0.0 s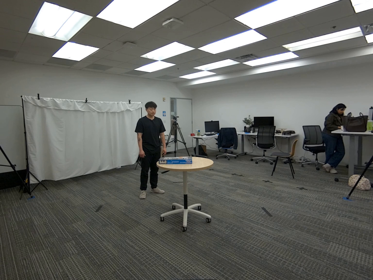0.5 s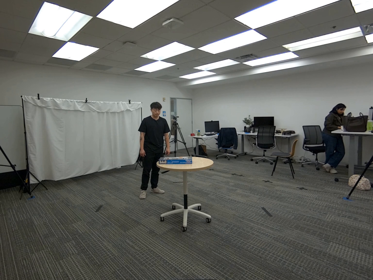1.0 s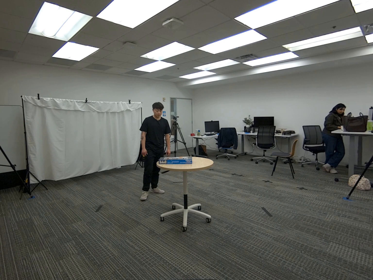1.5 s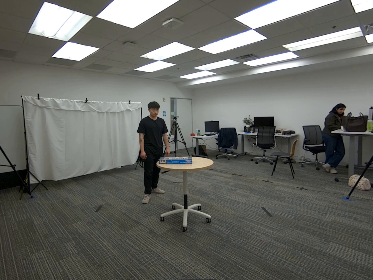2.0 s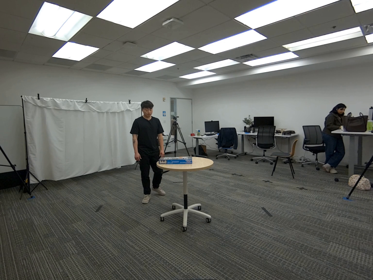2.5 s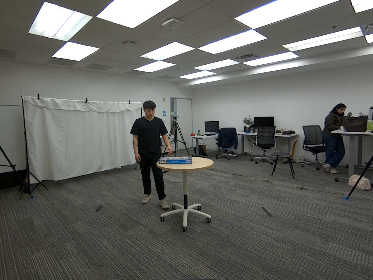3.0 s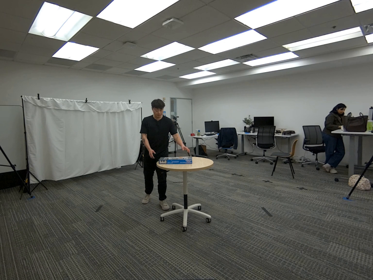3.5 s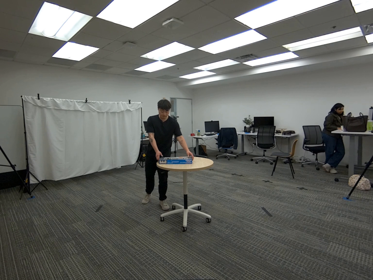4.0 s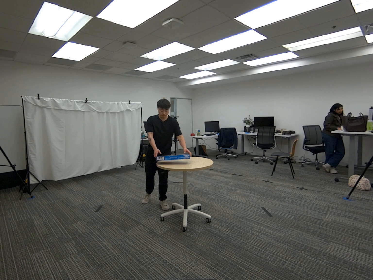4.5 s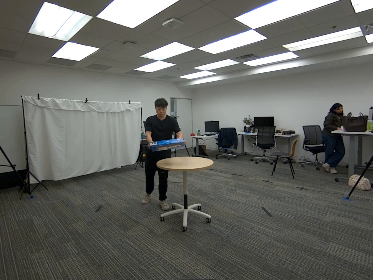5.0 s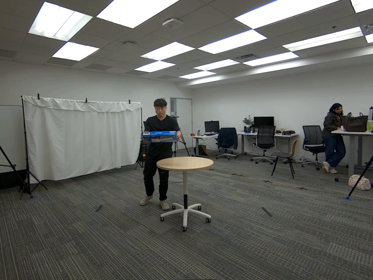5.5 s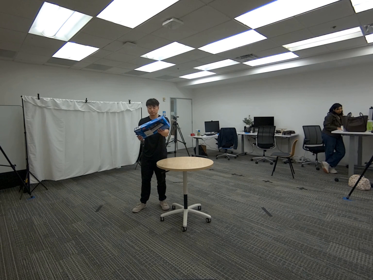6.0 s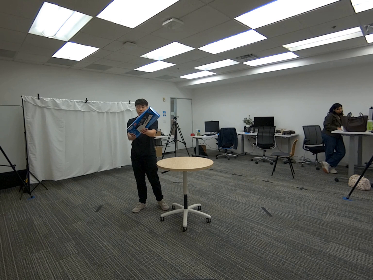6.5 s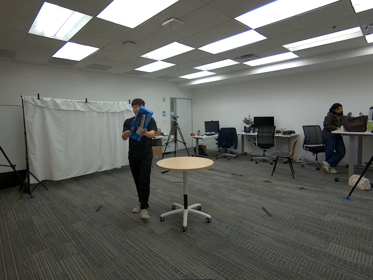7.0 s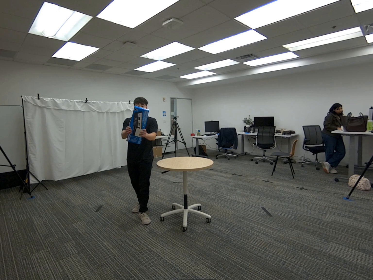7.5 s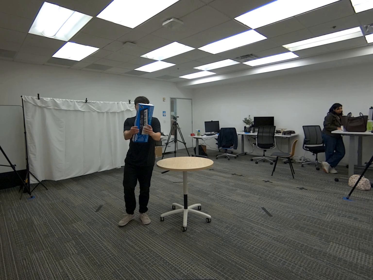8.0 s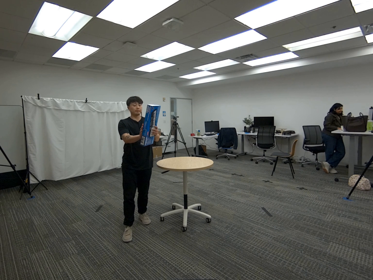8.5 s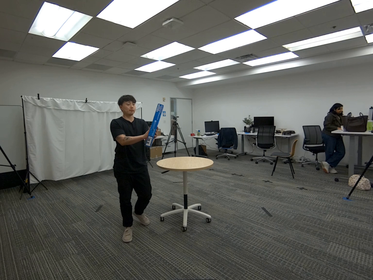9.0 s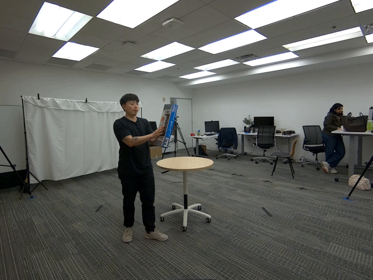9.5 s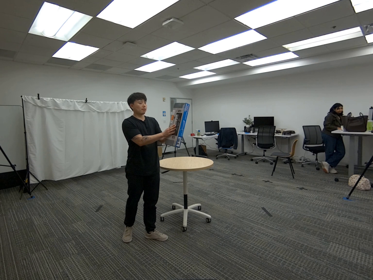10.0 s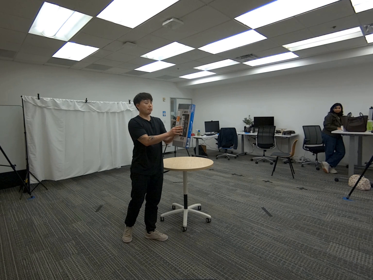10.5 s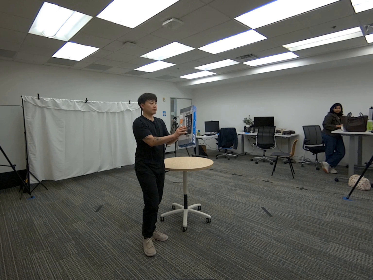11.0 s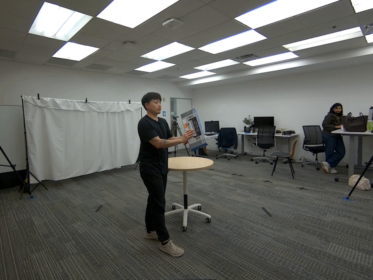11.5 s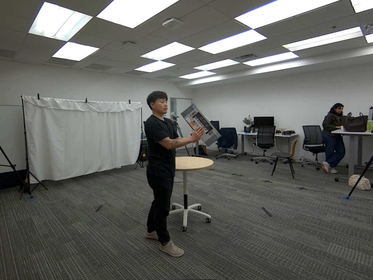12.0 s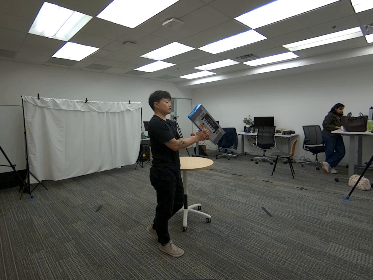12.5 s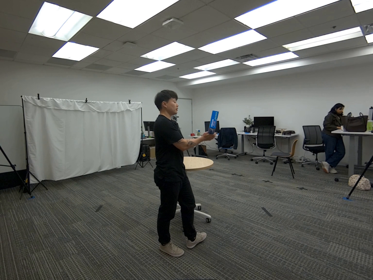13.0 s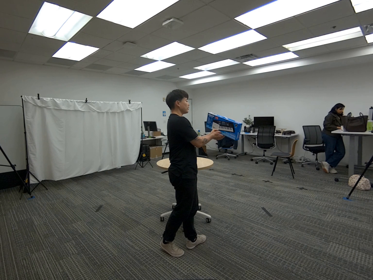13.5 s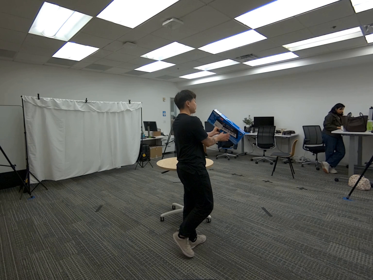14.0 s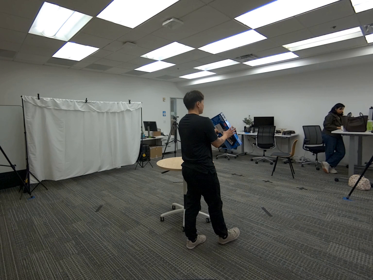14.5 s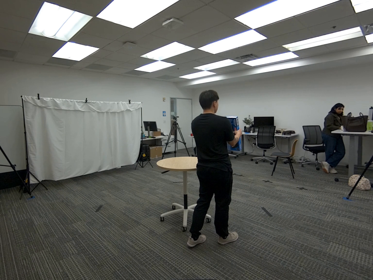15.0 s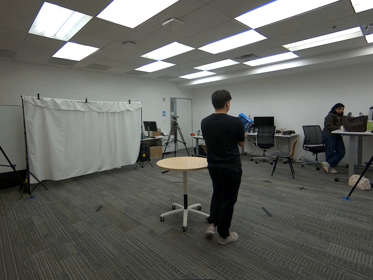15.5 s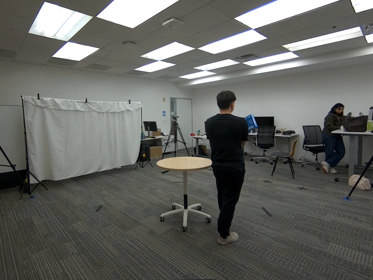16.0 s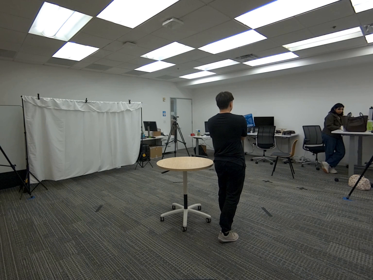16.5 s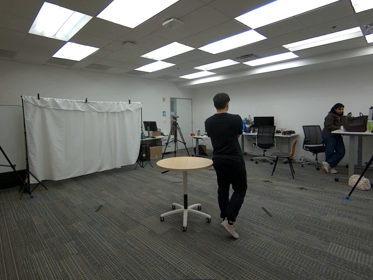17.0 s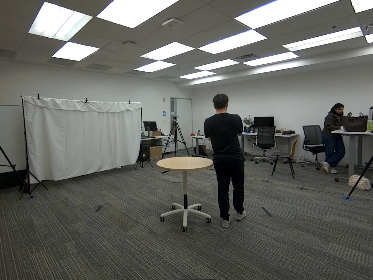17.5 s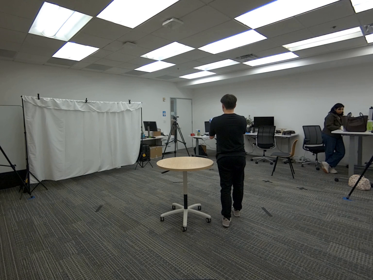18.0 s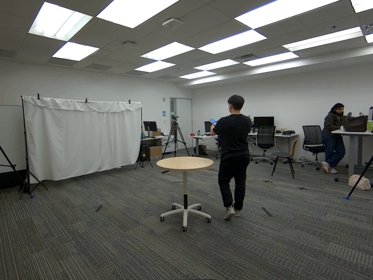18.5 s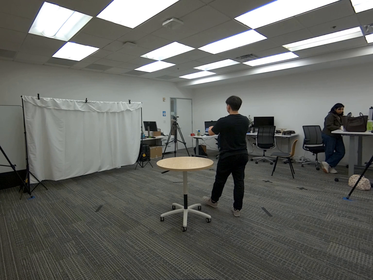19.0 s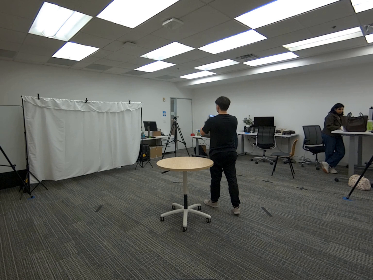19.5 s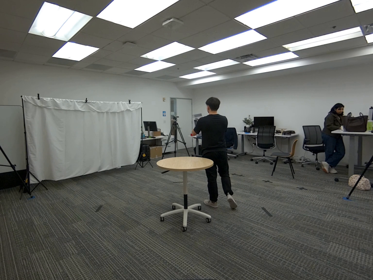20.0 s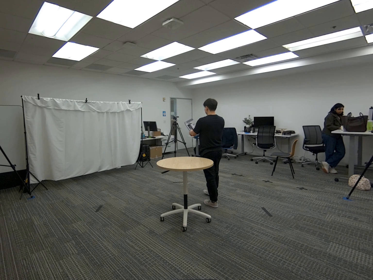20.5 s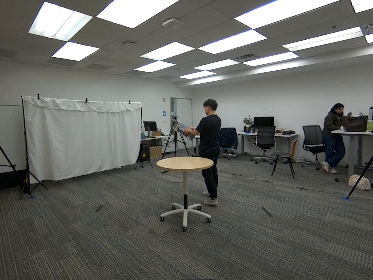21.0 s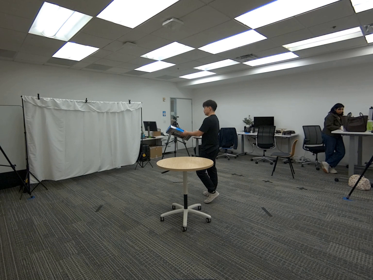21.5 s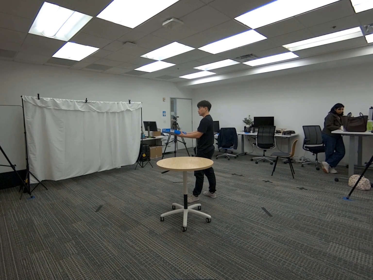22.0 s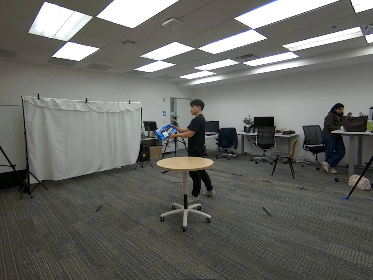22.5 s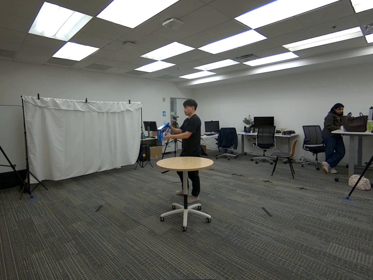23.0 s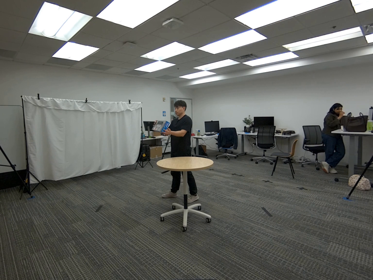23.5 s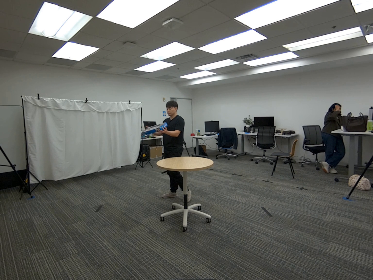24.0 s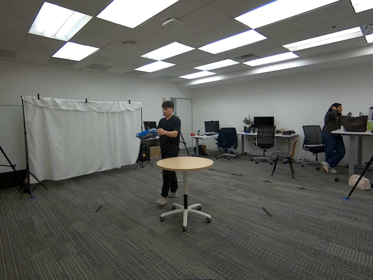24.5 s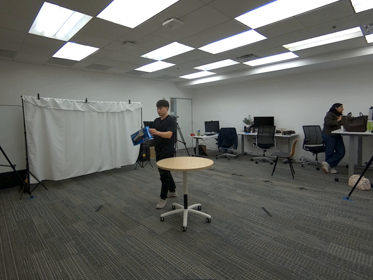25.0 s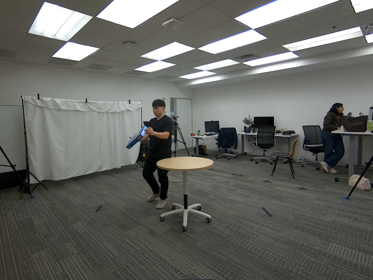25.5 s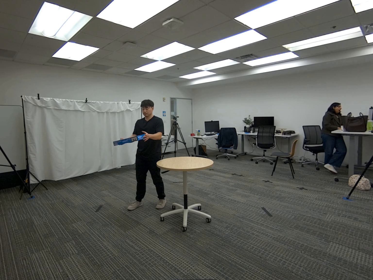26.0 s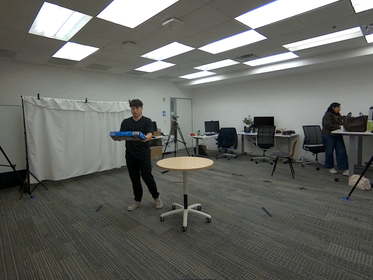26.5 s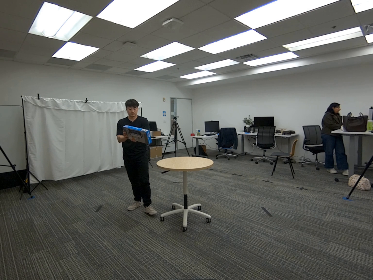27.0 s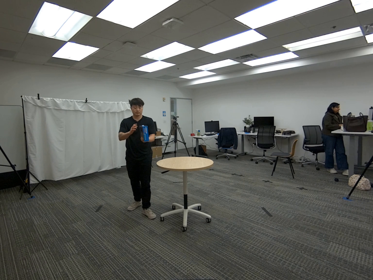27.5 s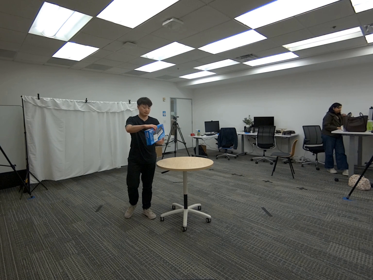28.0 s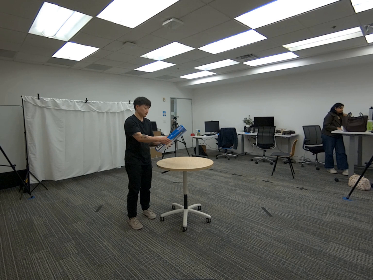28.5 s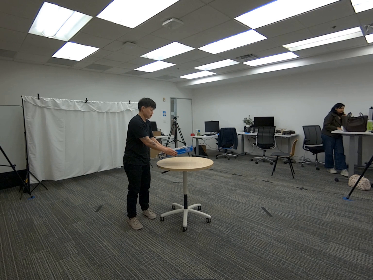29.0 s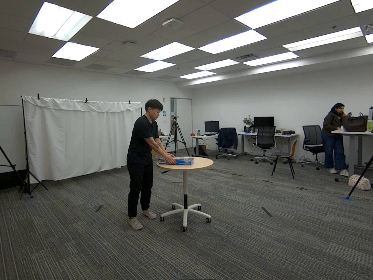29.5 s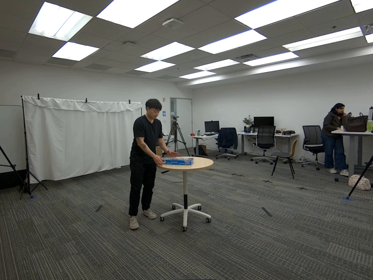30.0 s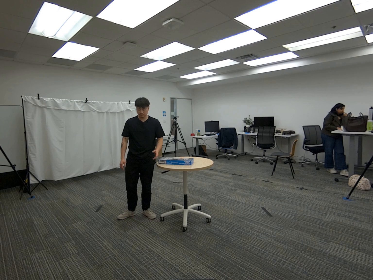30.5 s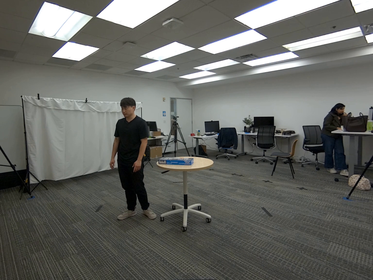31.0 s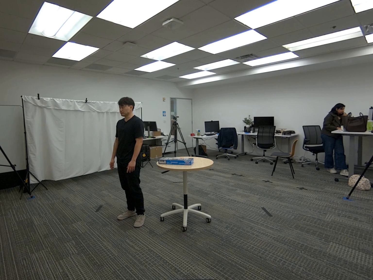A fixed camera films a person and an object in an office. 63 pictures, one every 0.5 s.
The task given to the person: Walk over to the keyboard box on the round table and pick up the box with both hands and rotate the box in midair as you rotate your body to give a visual of the box from all angles.
